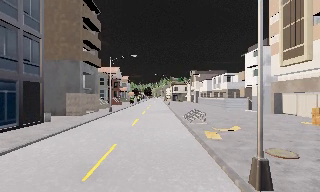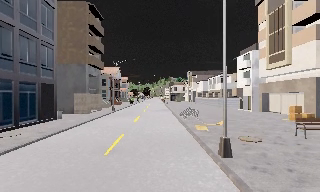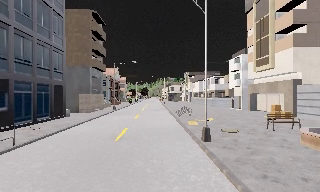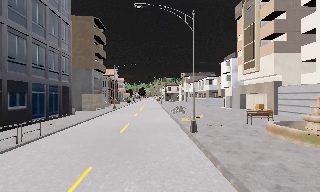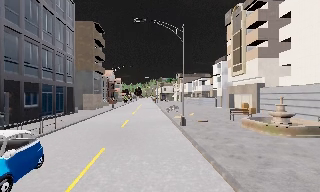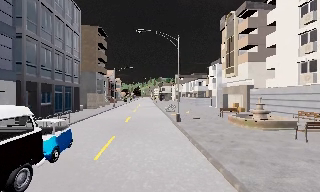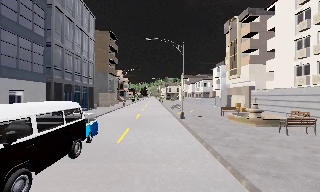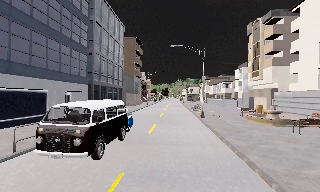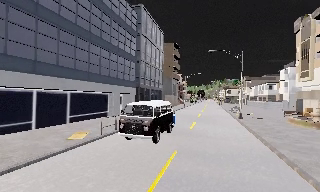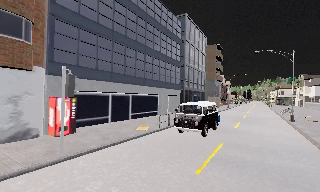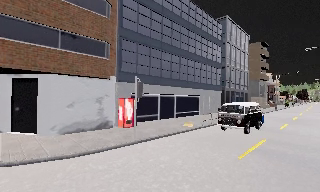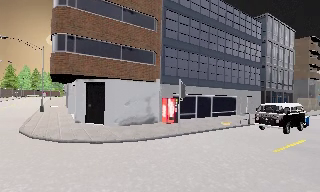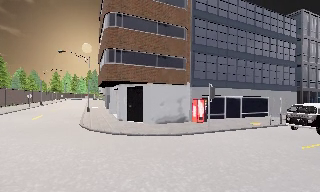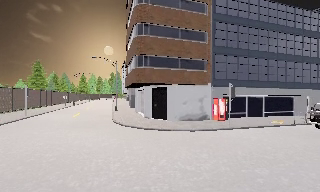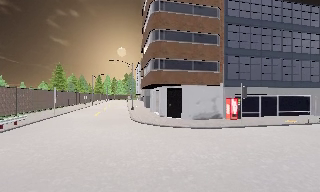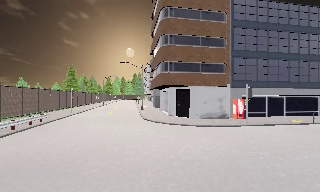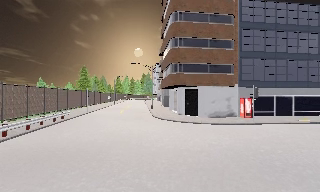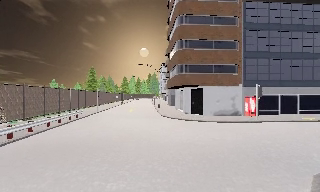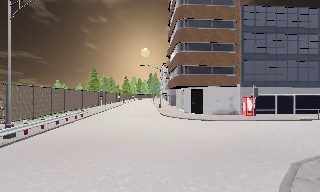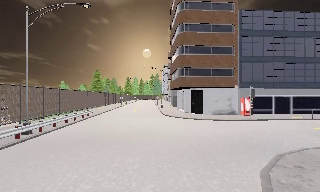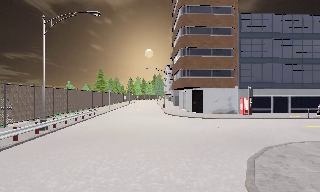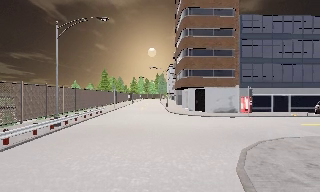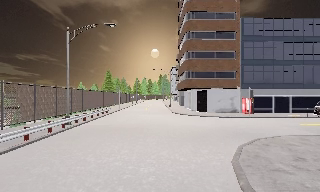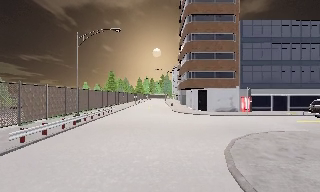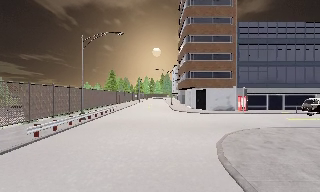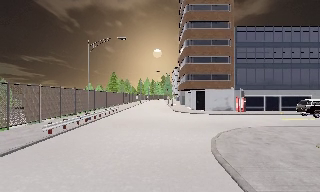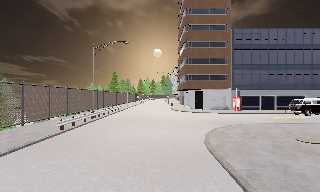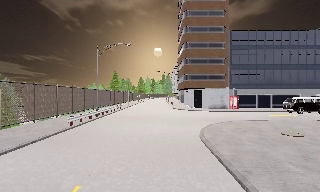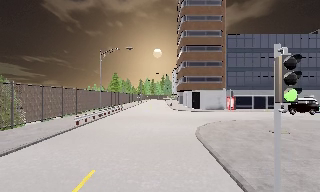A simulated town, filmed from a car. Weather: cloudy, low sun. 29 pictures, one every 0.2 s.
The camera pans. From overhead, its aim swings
counterclockwise.
The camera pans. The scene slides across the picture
to the right.
0.0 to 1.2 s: The camera travels backward, about 12 m, so what stands in front gets smaller.
1.2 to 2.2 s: The camera pans to its left, which is counterclockwise from overhead, by about 60 degrees. It travels backward, about 10 m.
2.2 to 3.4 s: The scene slides to the right, as the camera pans about 30 degrees to its left. It travels backward, about 7 m, so what stands in front gets smaller. It loses speed.
3.4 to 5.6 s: The camera travels backward, about 10 m, so what stands in front gets smaller.
The film runs backward here.
